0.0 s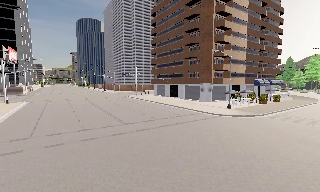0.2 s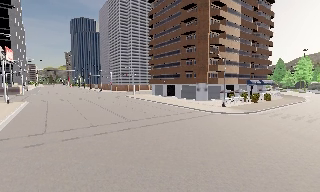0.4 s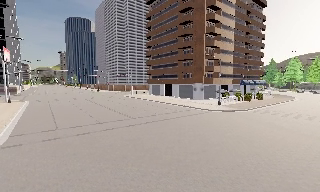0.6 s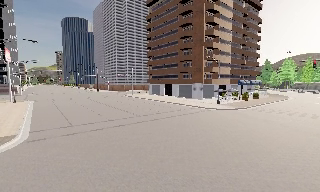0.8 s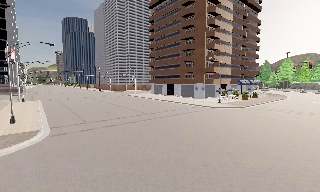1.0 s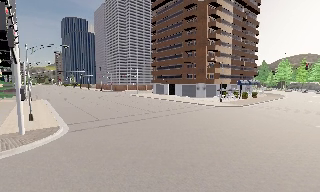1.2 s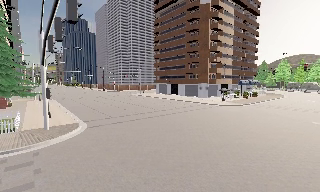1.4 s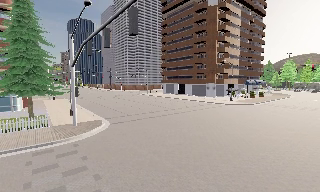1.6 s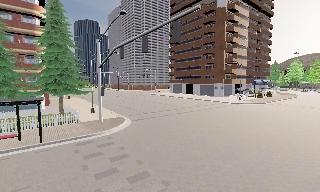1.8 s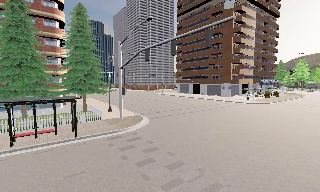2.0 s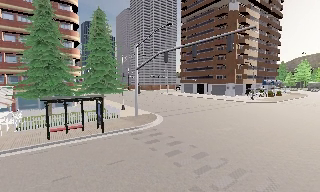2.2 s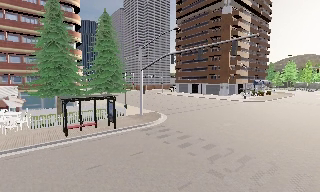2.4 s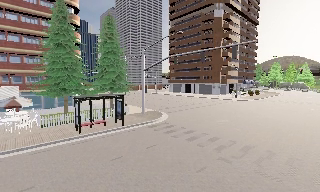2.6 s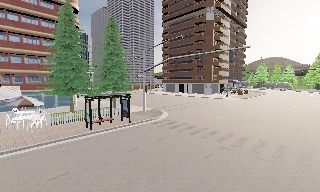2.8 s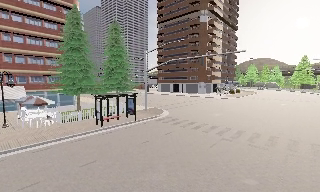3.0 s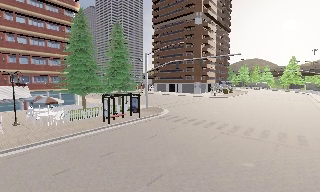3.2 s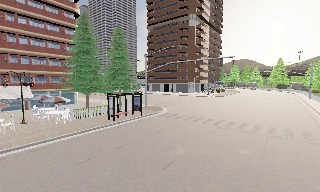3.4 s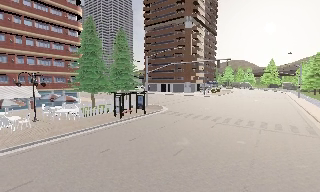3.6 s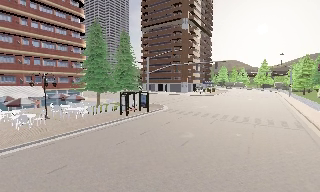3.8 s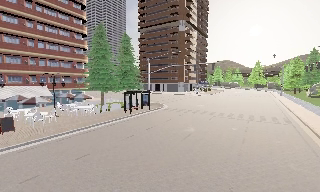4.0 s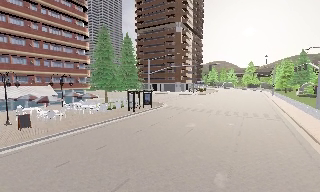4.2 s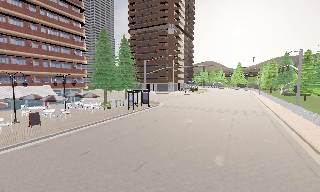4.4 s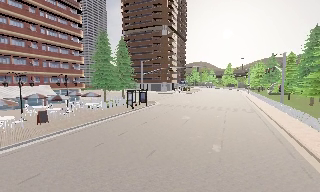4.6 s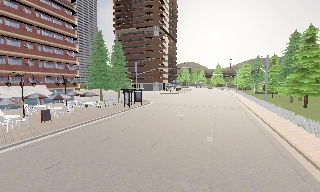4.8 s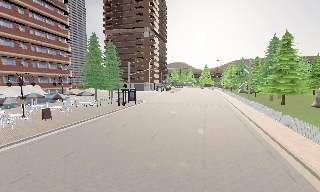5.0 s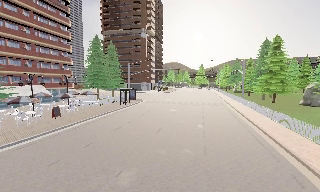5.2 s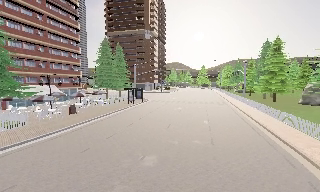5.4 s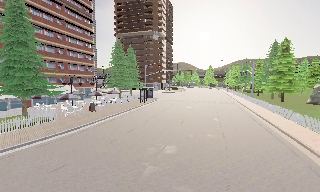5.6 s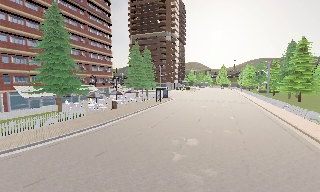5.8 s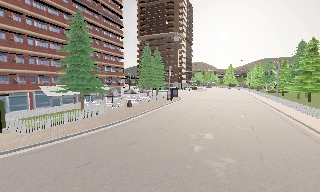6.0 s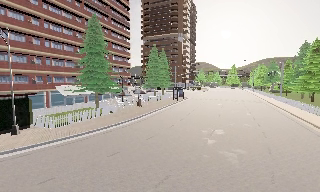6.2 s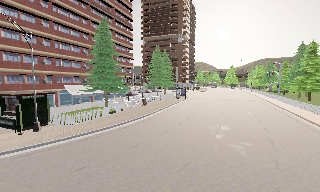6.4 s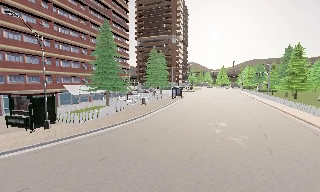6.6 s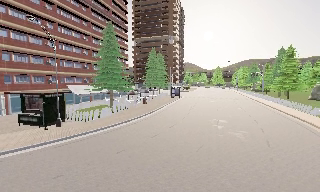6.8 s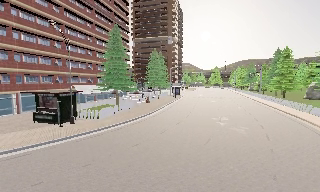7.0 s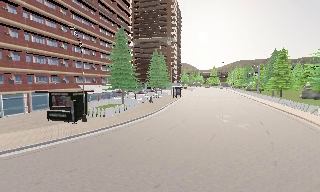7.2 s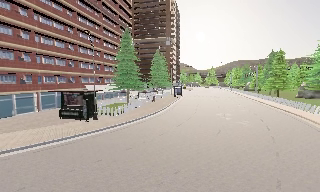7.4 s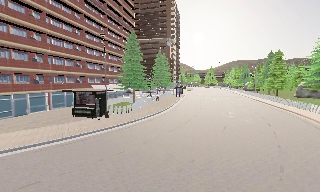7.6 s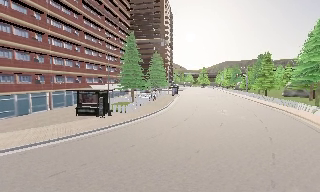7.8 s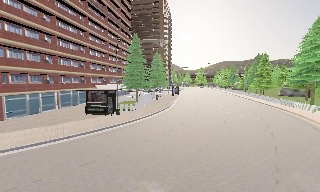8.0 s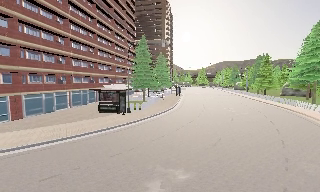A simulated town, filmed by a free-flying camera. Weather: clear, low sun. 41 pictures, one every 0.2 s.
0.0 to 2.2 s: The camera travels backward and to its left, about 18 m, so what stands in front gets smaller.
2.2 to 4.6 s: The camera pans to its right, which is clockwise from overhead, by about 30 degrees. It travels backward and to its left, about 19 m.
4.6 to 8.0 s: The camera travels backward and to its left, about 25 m, so what stands in front gets smaller.
The film runs backward here.
